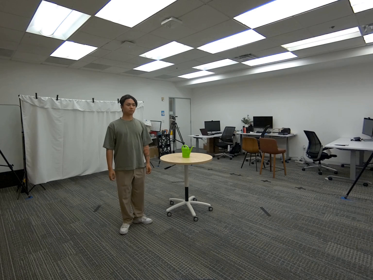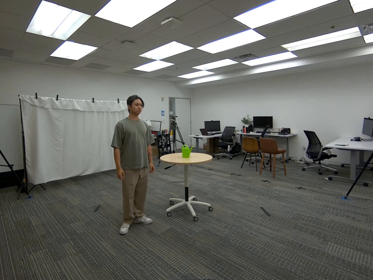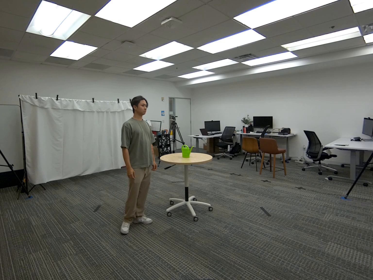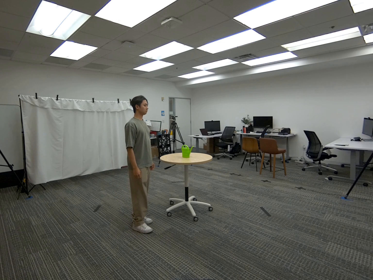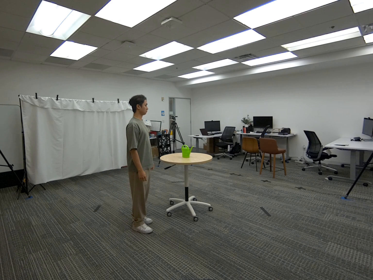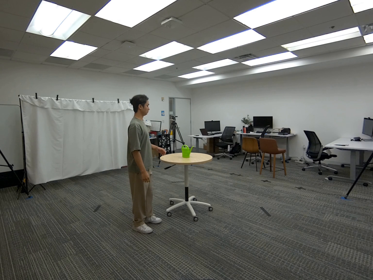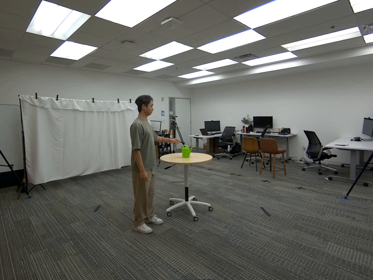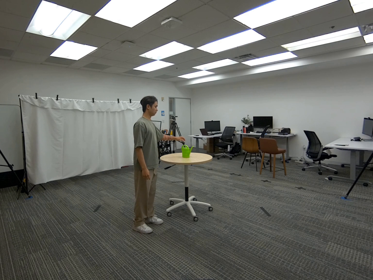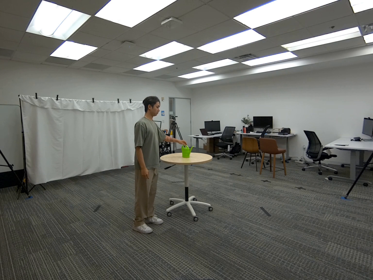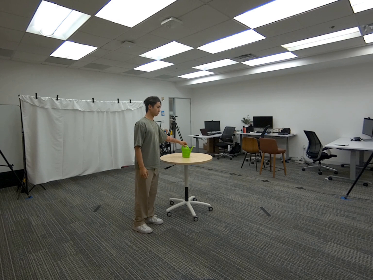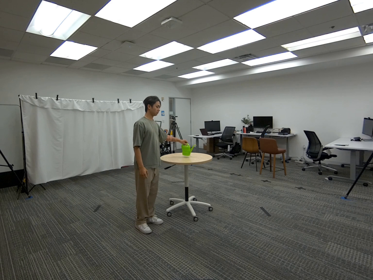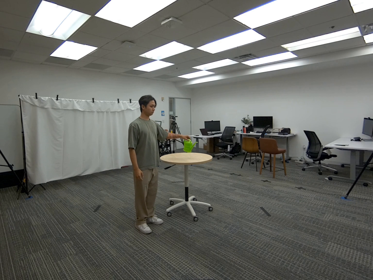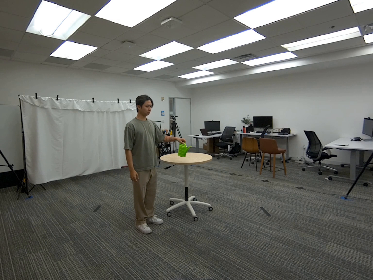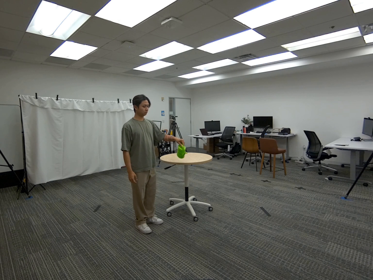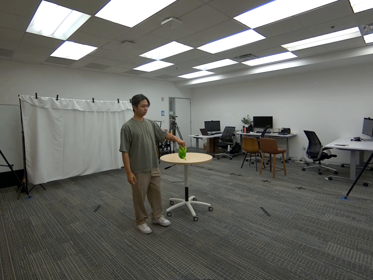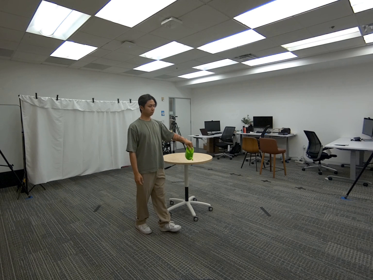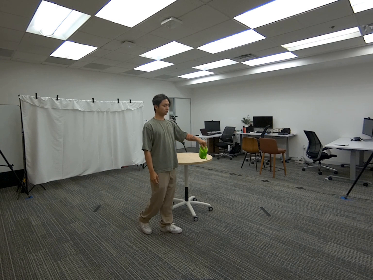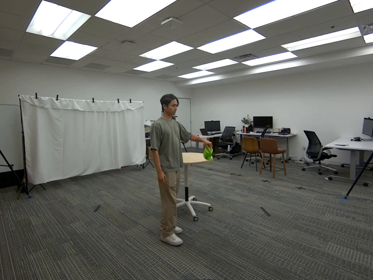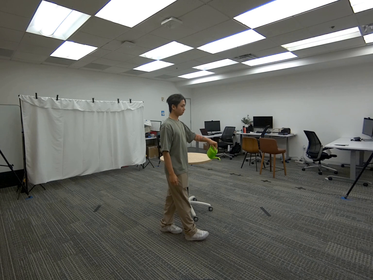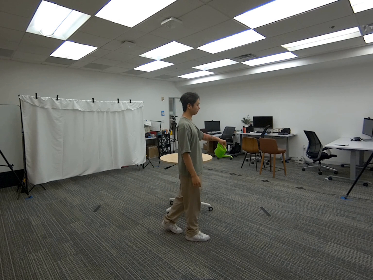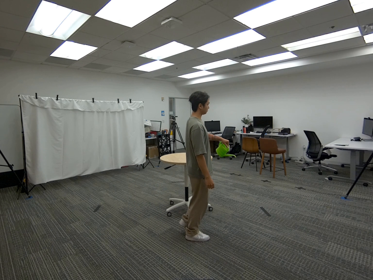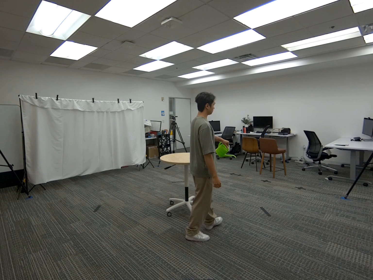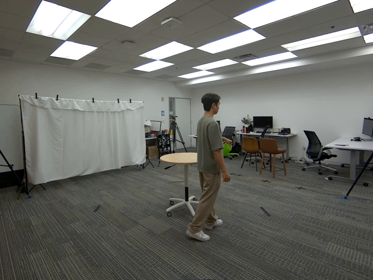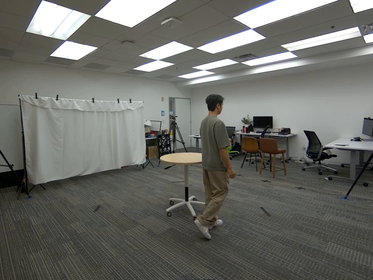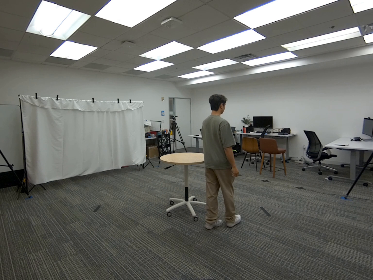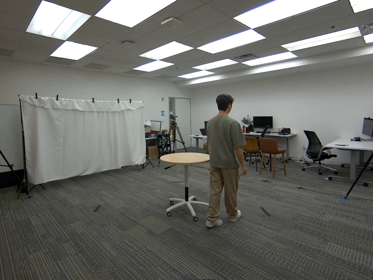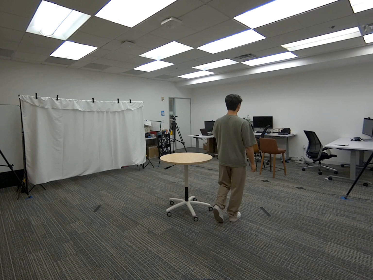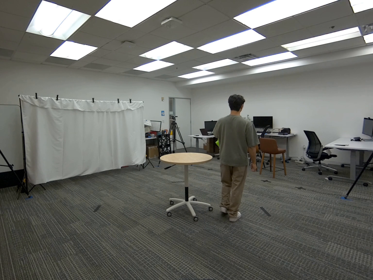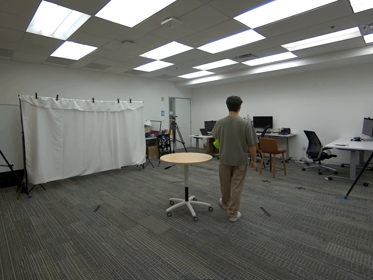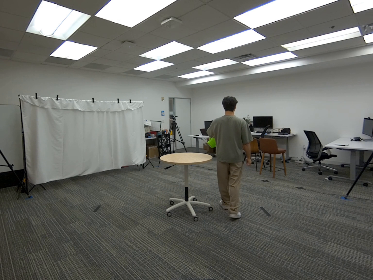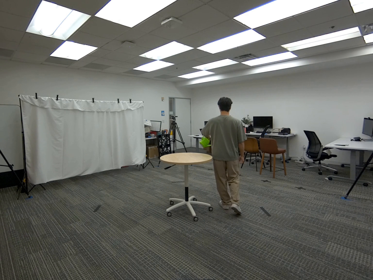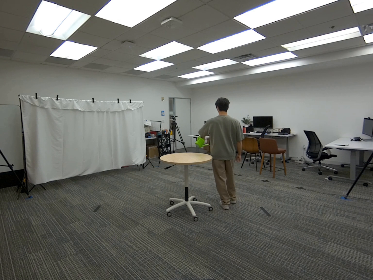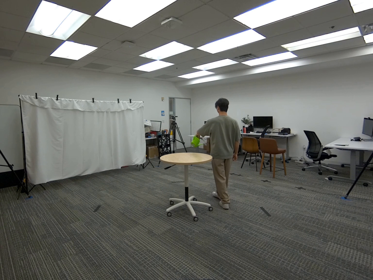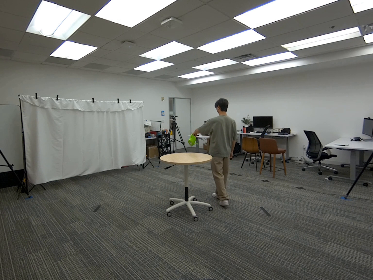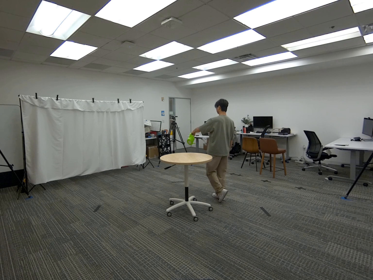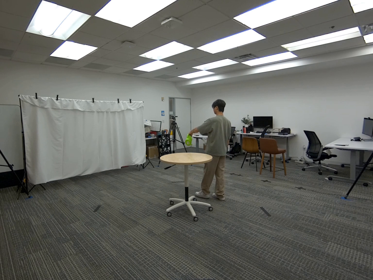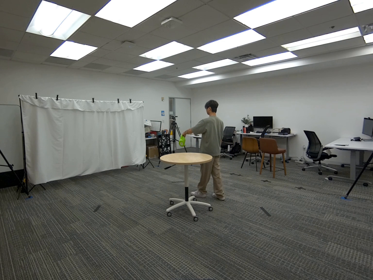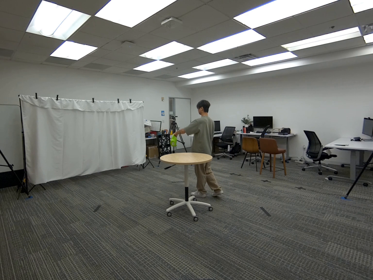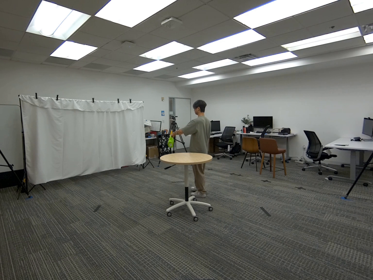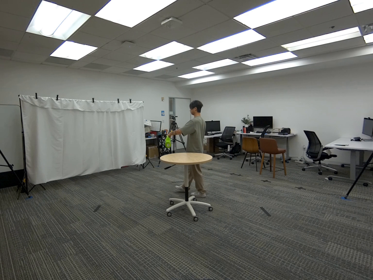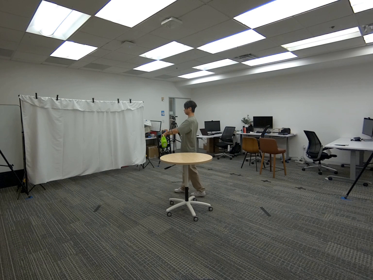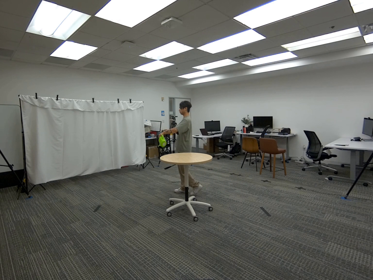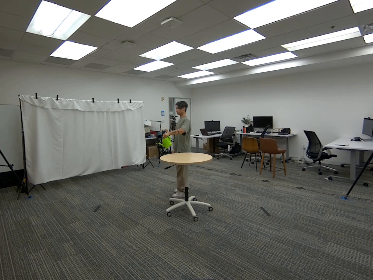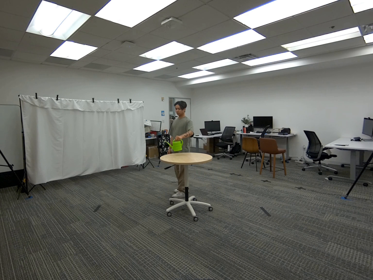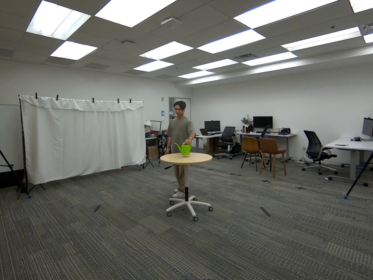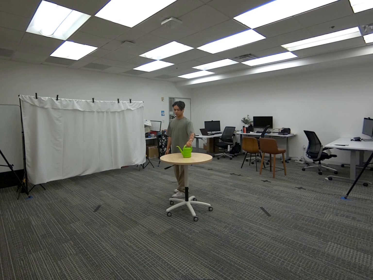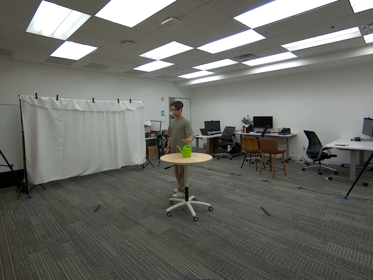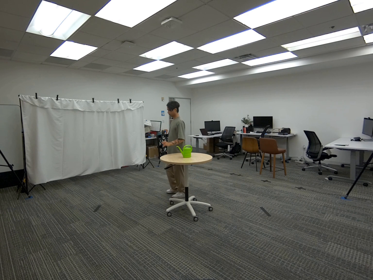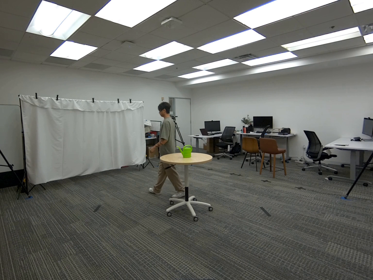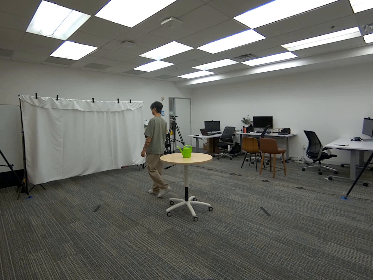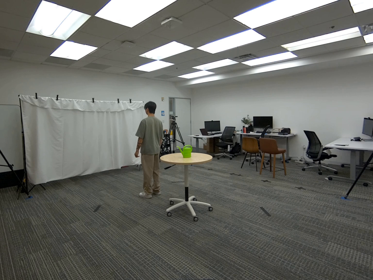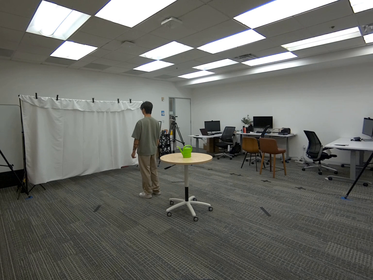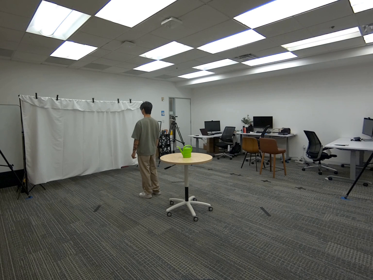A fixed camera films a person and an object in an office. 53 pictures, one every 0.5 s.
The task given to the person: Walk over to the watering can on the round table, pick it up with the left hand, and tilt it forward to pour as you walk within the bounding area. Place on the table when complete.
